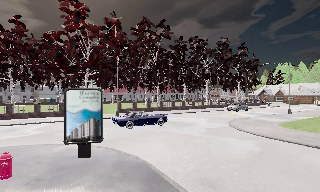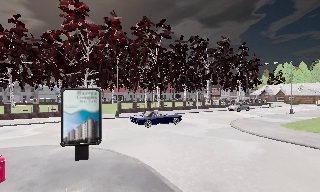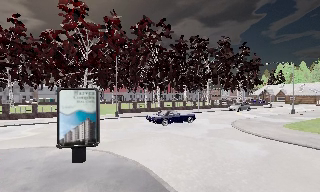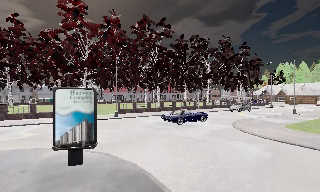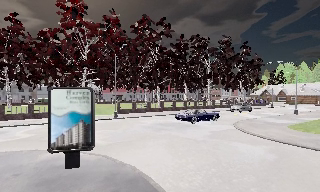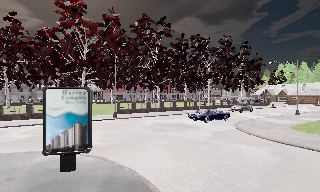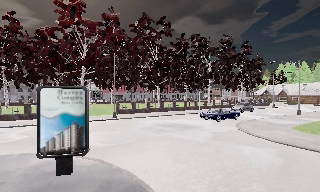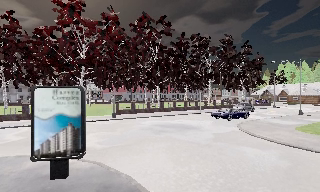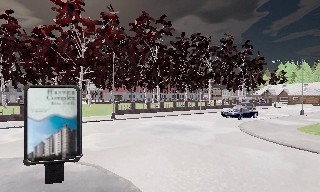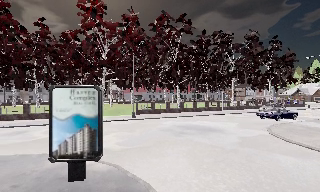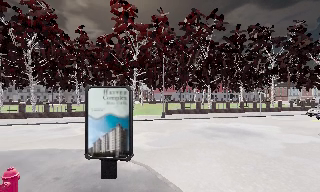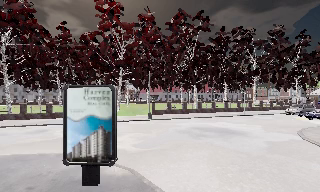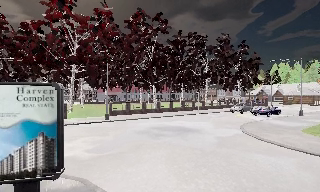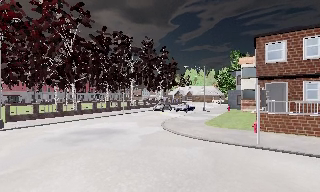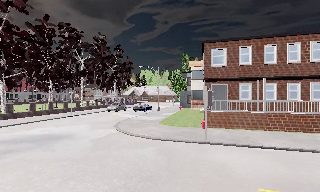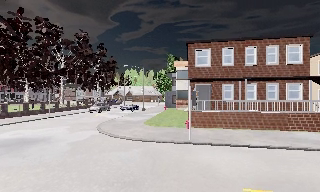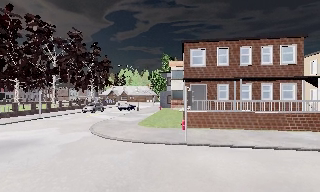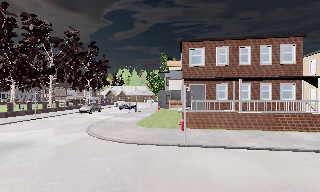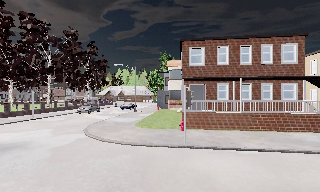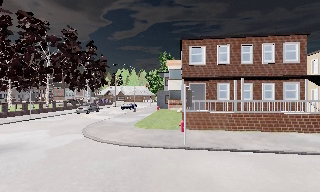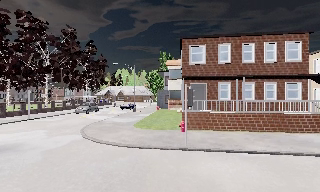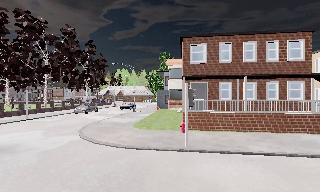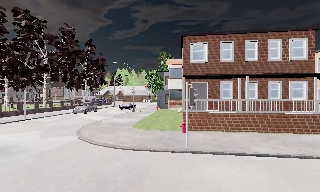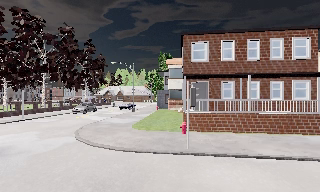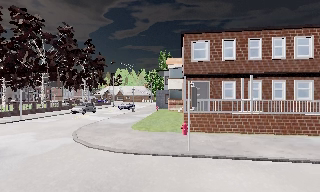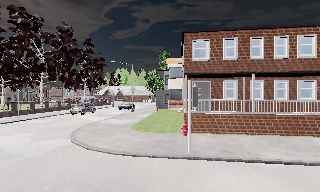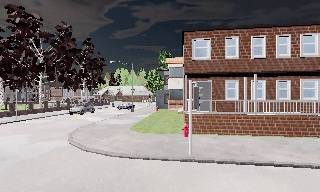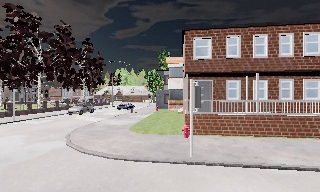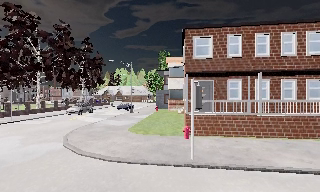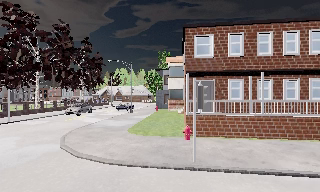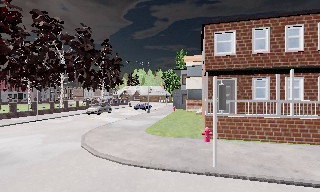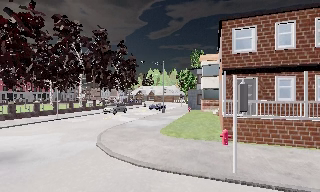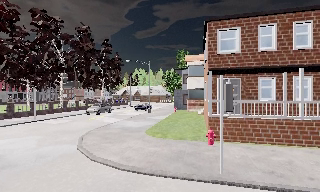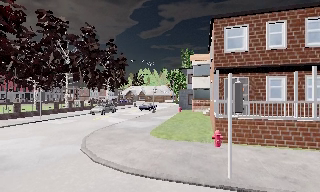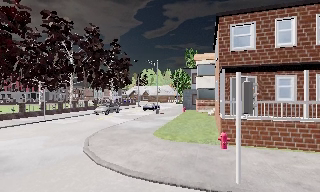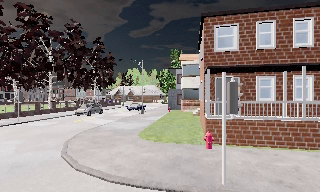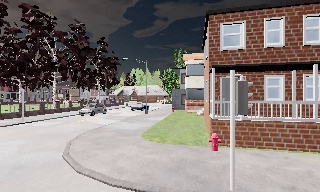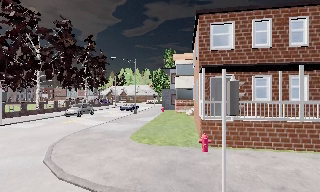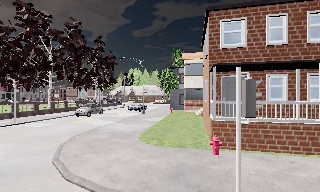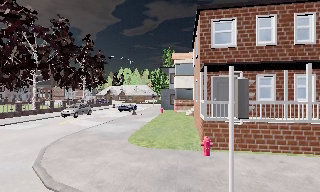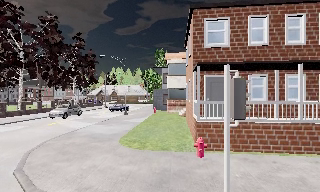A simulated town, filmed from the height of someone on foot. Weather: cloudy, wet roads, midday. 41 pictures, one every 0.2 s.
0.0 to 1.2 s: The camera travels forward, about 1.5 m, so what stands in front looms larger.
1.2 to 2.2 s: The scene slides to the right, as the camera pans about 15 degrees to its left. It travels forward, about 1 m, so what stands in front looms larger.
2.2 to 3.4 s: The camera swings to its right by about 65 degrees, and the scene slides to the left. It travels forward, about 1.5 m.
3.4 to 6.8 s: The camera travels forward, about 4 m, so what stands in front looms larger.
6.8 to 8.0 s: The camera pans to its right, which is clockwise from overhead, by about 10 degrees. It travels forward, about 1.5 m, so what stands in front looms larger.
The film runs forward here.
